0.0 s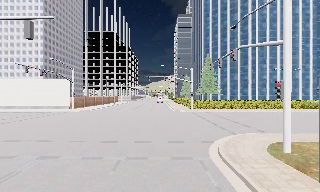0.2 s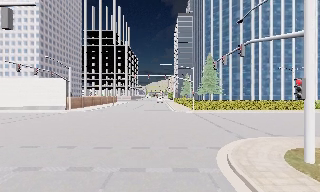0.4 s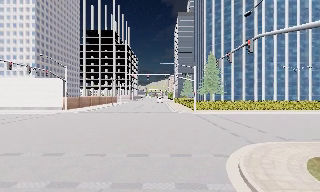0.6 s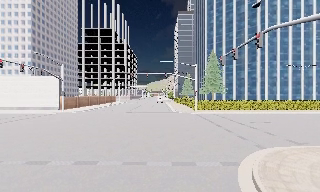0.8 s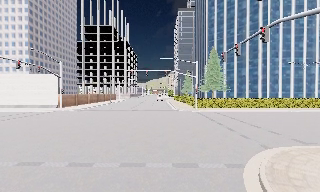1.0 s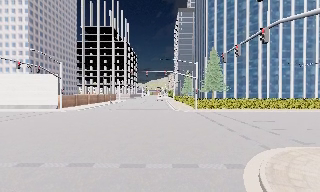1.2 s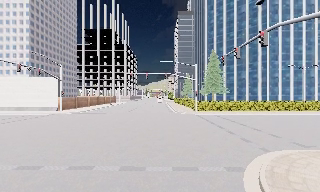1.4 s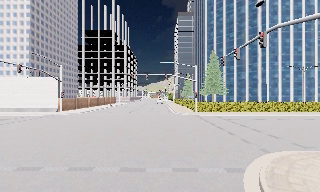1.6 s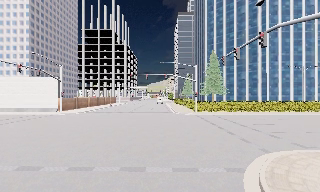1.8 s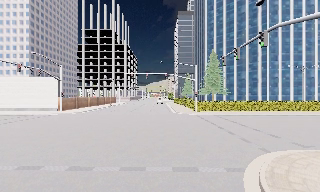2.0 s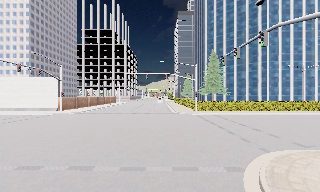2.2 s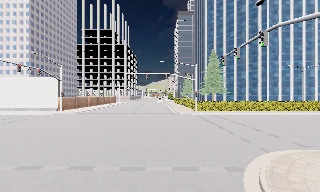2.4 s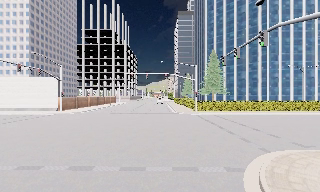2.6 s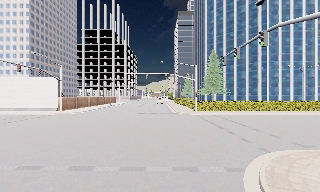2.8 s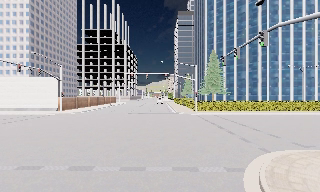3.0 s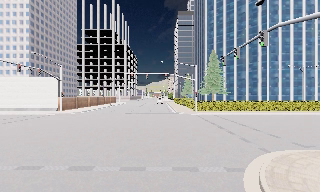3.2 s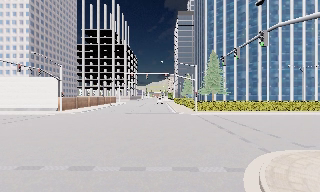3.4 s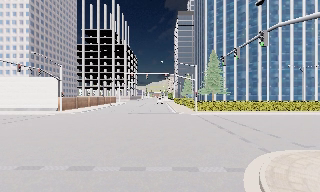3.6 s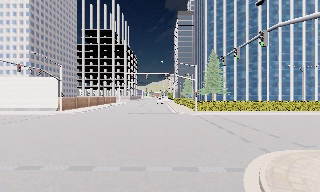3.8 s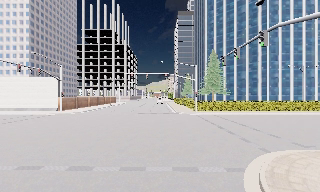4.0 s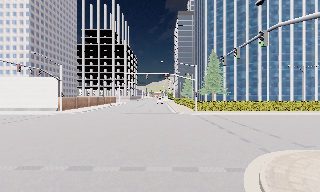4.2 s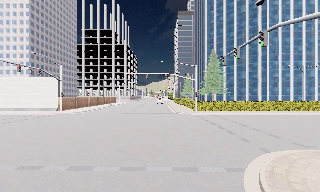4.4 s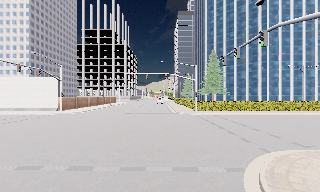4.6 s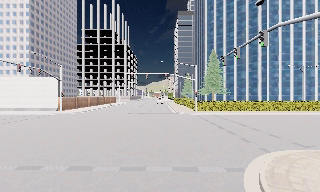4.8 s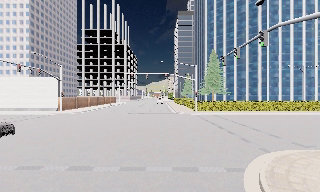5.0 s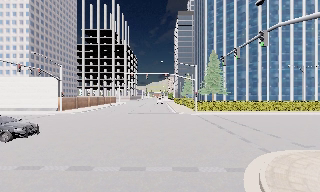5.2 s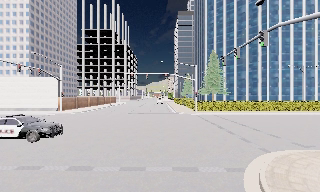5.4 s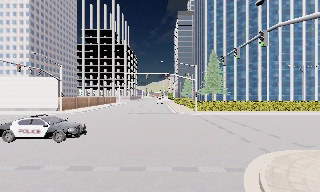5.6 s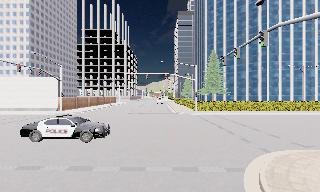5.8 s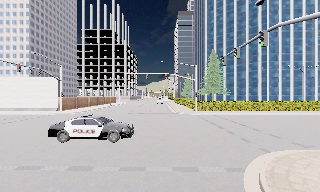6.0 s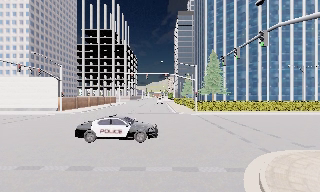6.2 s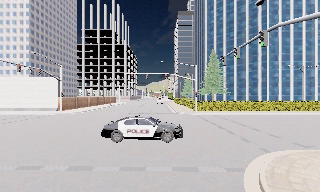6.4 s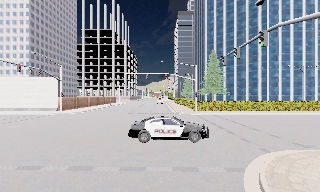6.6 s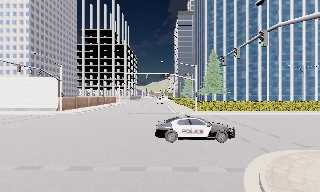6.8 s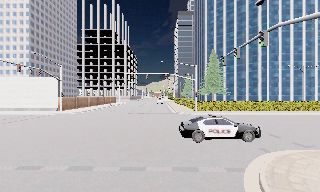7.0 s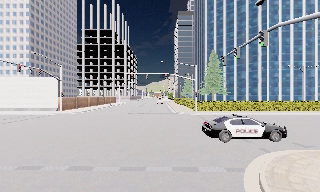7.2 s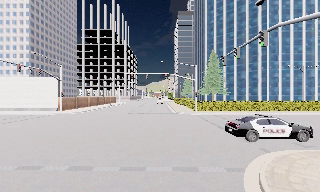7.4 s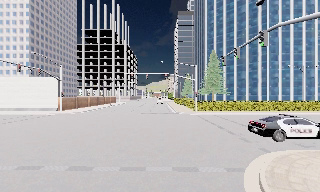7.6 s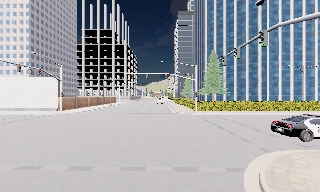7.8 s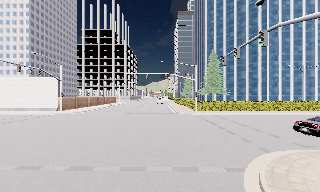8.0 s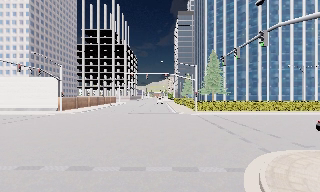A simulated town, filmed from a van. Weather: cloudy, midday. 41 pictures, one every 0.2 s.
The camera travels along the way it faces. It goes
forward.
0.0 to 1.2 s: The camera travels forward, about 3.5 m, so what stands in front looms larger. It loses speed.
1.2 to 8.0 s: The camera keeps its place and its aim.
The film runs forward here.
